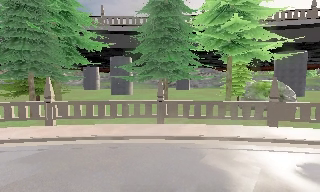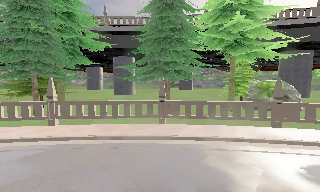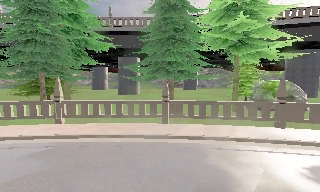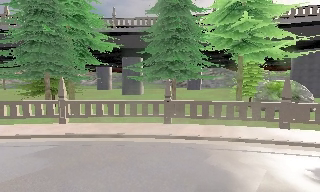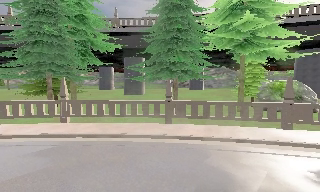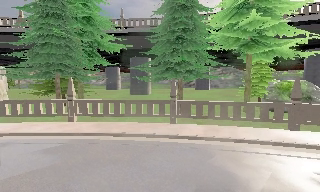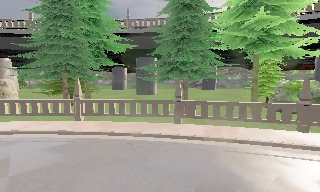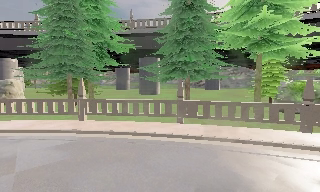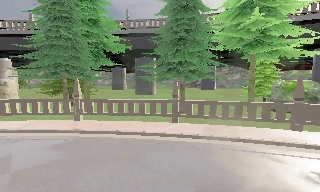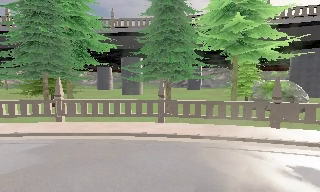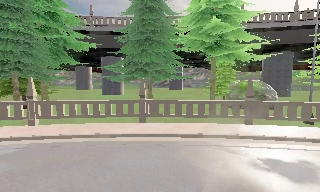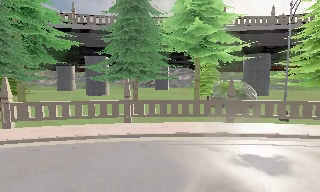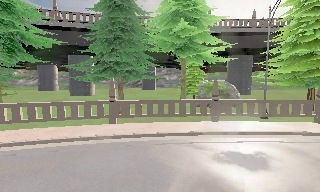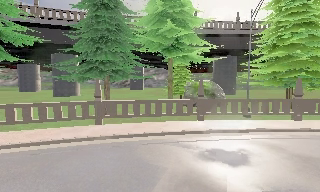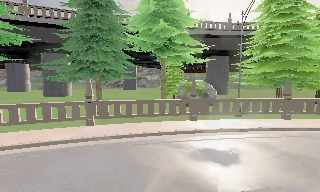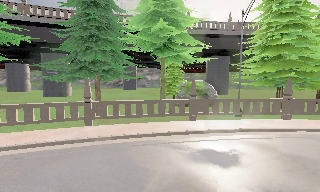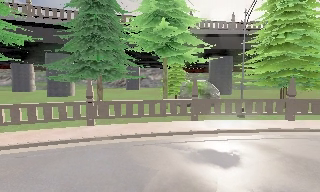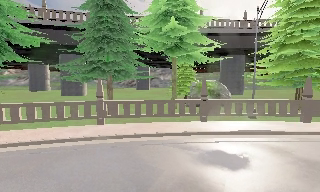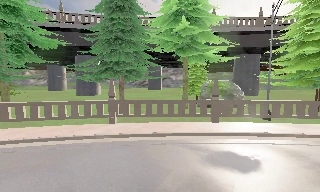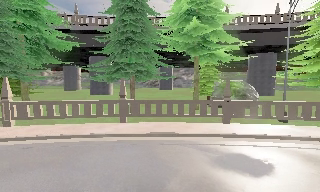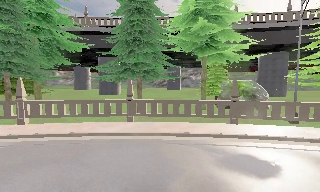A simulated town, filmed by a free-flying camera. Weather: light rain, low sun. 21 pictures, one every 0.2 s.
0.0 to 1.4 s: The camera swings to its left by about 10 degrees, and the scene slides to the right. It travels to its right, about 0.5 m.
1.4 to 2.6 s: The scene slides to the left, as the camera pans about 25 degrees to its right. It travels to its right, about 0.5 m, so close, fixed things drift to the left.
2.6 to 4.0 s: The camera pans to its left, which is counterclockwise from overhead, by about 15 degrees. It travels to its right, about 0.5 m.
The film runs backward here.
